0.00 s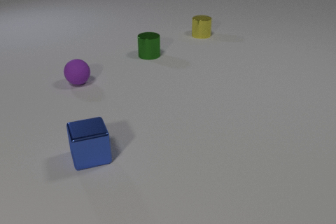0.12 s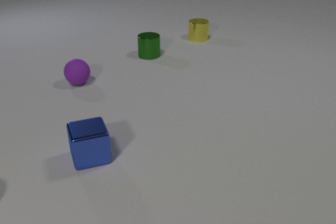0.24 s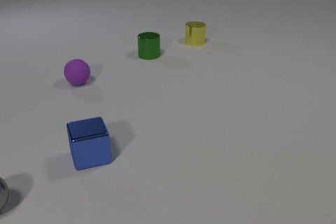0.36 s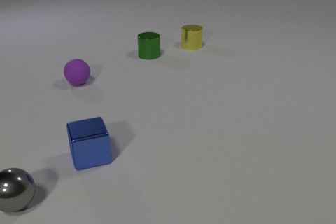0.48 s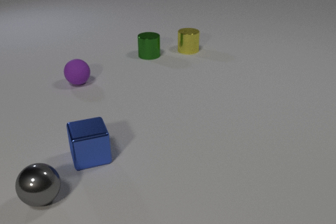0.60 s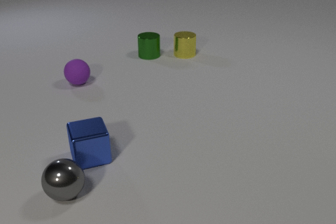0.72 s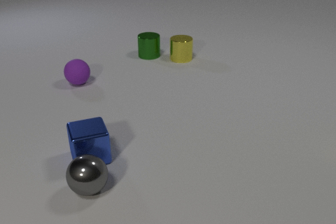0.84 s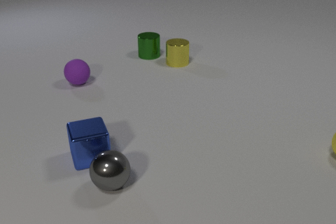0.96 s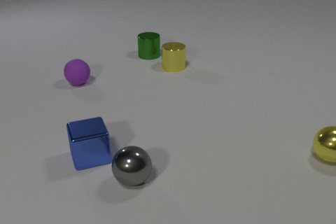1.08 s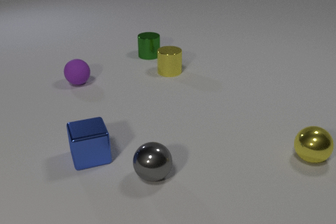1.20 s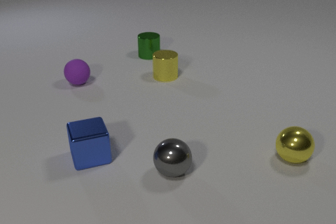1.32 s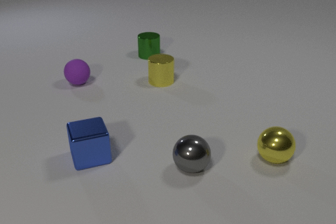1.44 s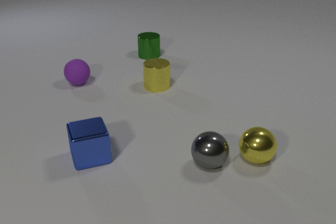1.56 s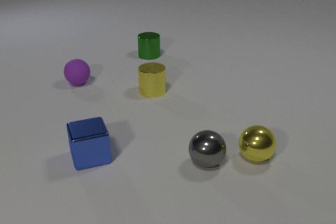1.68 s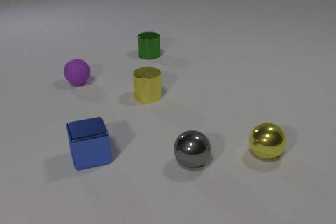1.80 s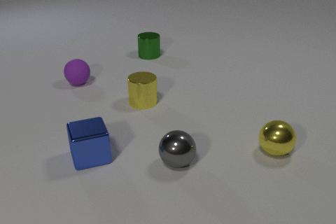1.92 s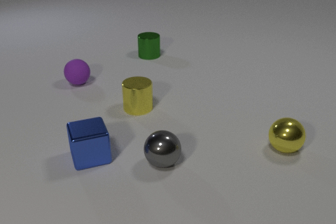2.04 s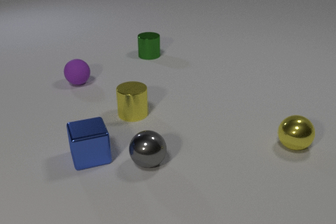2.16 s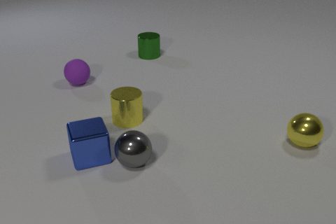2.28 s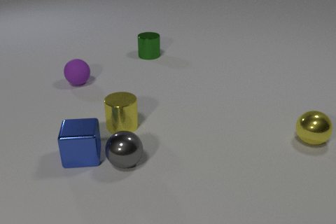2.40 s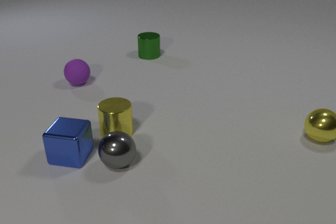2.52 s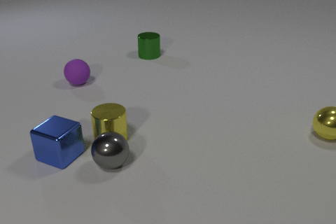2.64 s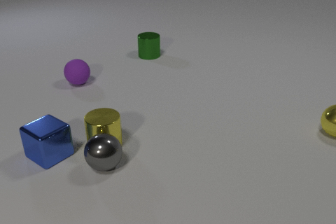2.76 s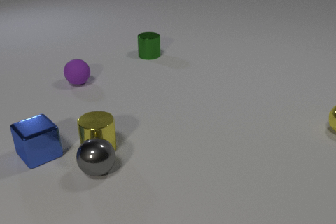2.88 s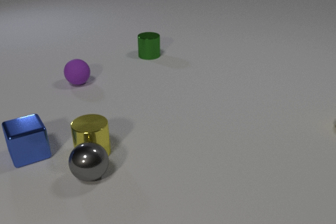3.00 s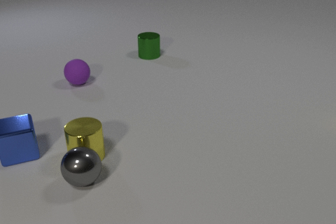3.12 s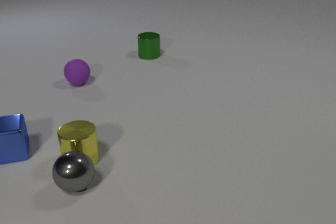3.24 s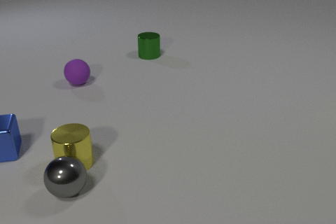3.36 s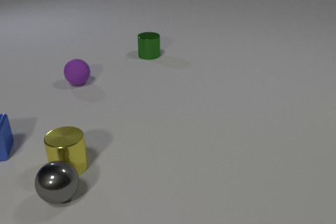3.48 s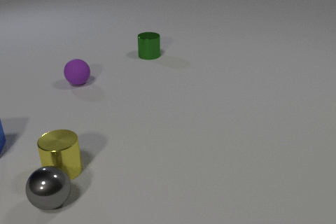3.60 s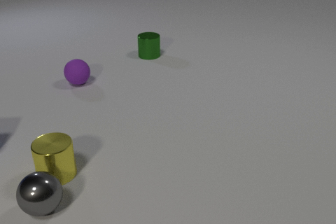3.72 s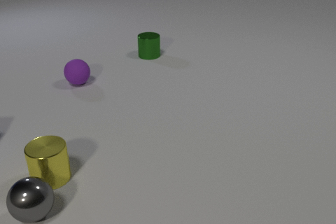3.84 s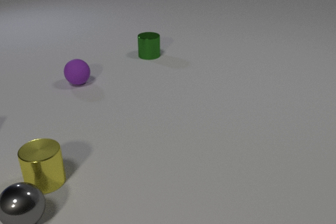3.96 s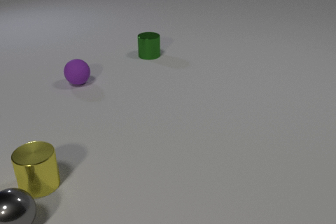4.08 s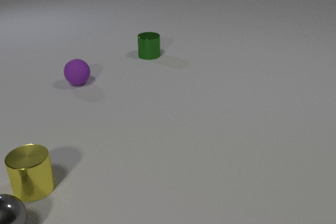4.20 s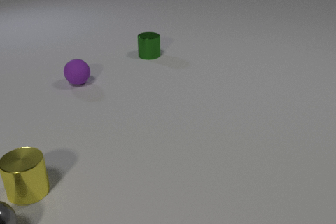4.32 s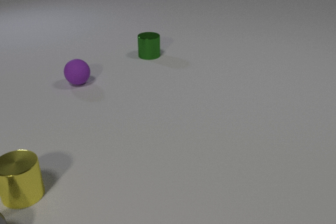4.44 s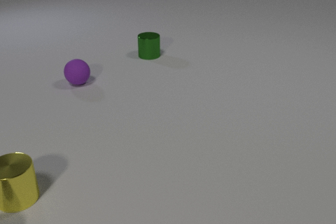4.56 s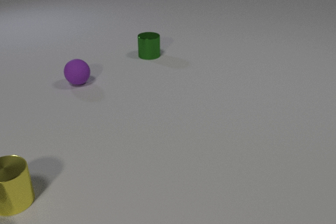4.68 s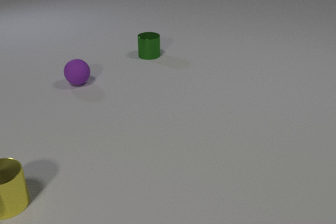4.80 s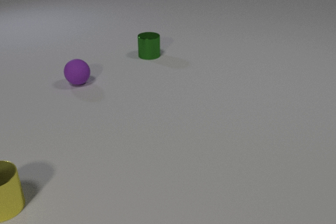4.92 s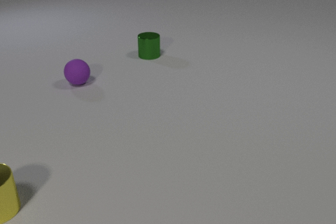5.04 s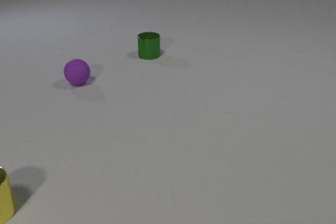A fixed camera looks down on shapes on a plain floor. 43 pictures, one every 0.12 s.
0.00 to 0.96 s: The yellow metal sphere comes in at the right edge, rolls to the left and toward the camera. The gray metal sphere comes in at the left edge, rolls to the right. The yellow metal cylinder slides toward the camera.
0.96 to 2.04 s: The yellow metal sphere rolls to the left. The gray metal sphere rolls away from the camera and to the right. The yellow metal cylinder slides toward the camera. The yellow metal sphere and the gray metal sphere collide.
2.04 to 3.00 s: The yellow metal sphere rolls away from the camera and to the right, leaves at the right edge. The gray metal sphere rolls to the left. The blue metal cube slides to the left, spins clockwise seen from above by about 90 degrees, its near face sliding to the left. The yellow metal cylinder slides toward the camera and to the left. The gray metal sphere and the blue metal cube collide. The gray metal sphere and the yellow metal cylinder collide.
3.00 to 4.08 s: The gray metal sphere rolls to the left and toward the camera. The blue metal cube slides to the left and away from the camera, leaves at the left edge. The yellow metal cylinder slides to the left and toward the camera.
4.08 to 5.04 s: The gray metal sphere rolls to the left and toward the camera, leaves at the left edge. The yellow metal cylinder slides to the left and toward the camera.
Are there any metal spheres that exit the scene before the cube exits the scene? yes.
How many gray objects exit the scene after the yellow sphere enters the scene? 1.
What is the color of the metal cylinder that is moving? yellow.
